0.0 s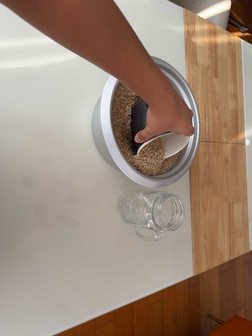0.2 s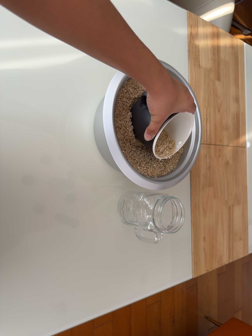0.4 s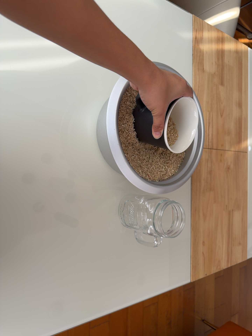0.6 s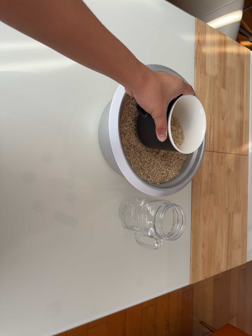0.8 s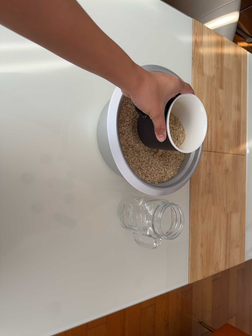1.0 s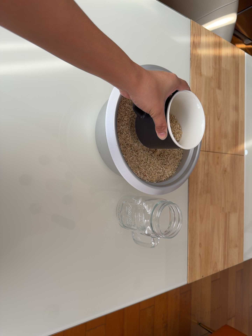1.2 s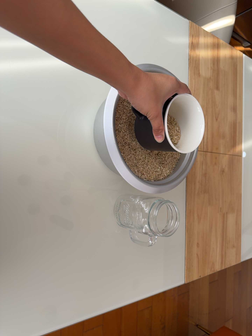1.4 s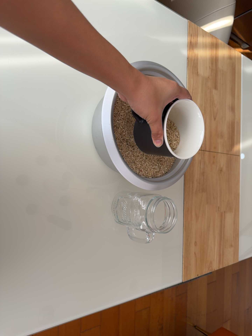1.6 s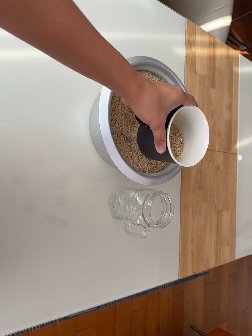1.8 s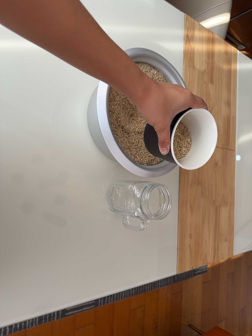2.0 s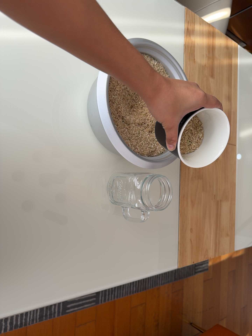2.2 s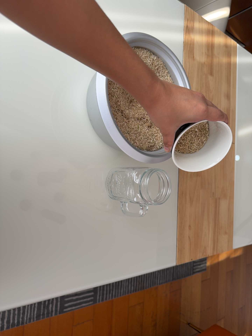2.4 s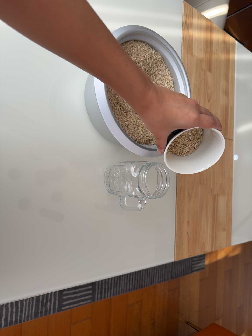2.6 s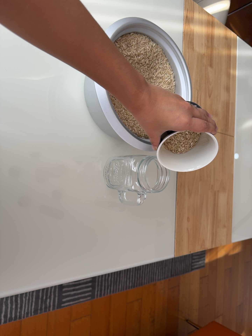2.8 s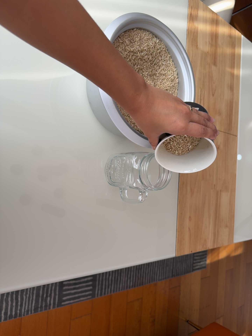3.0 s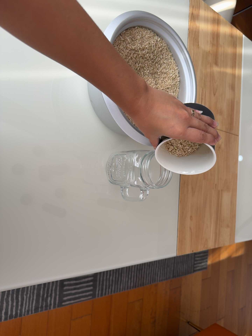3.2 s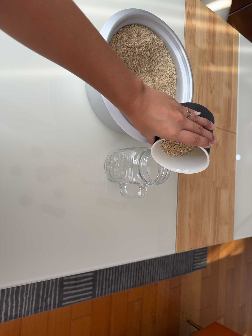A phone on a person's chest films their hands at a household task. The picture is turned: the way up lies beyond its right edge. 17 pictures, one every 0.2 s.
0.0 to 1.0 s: The camera shifts only a little, or ends up much as it began.
1.0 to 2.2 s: The camera travels toward the bottom of its view, about 7 cm, so close, fixed things drift upward.
2.2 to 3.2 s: The camera shifts only a little, or ends up much as it began.
The film runs forward here.
